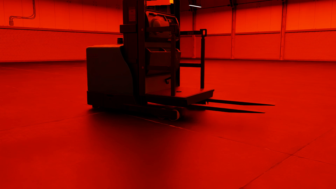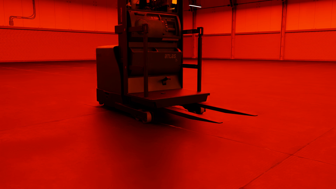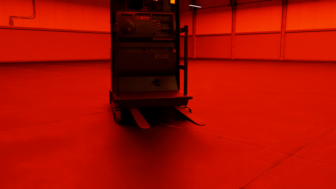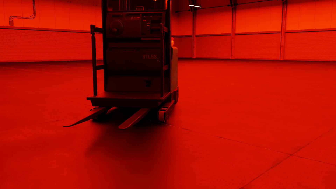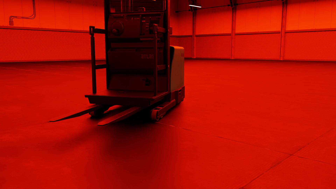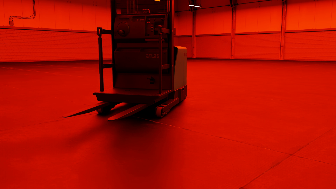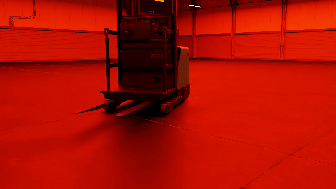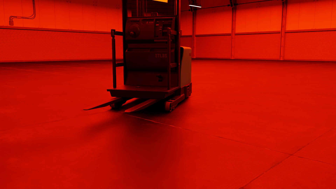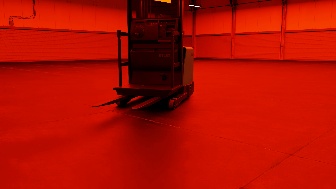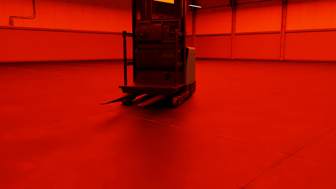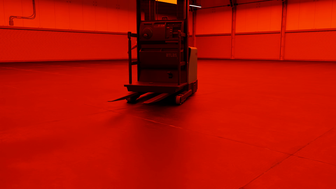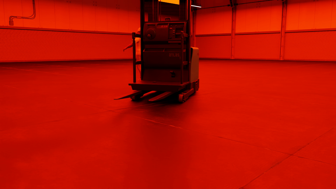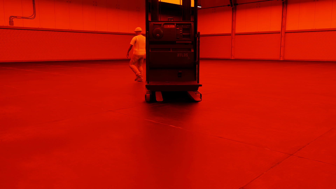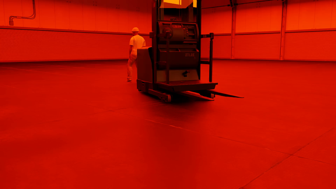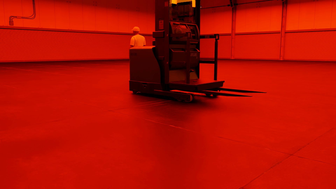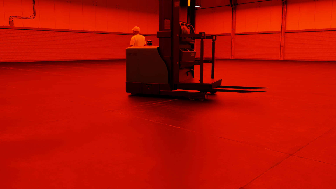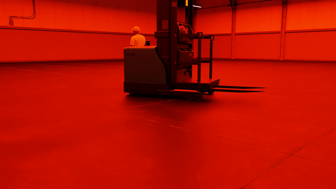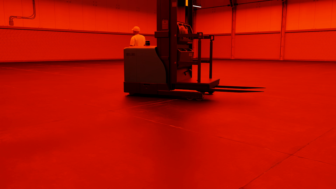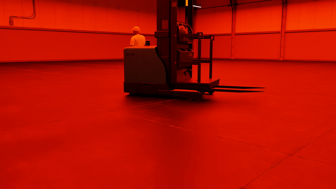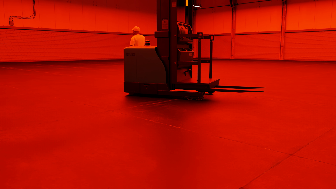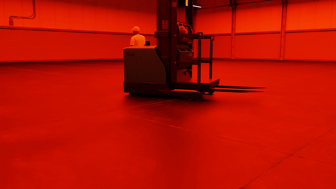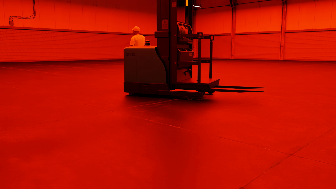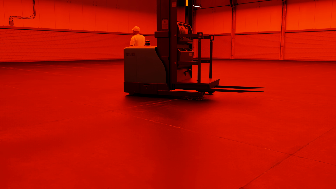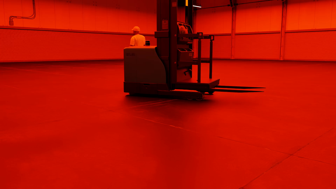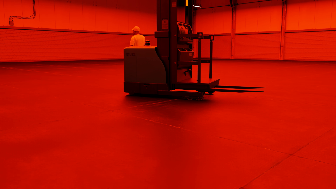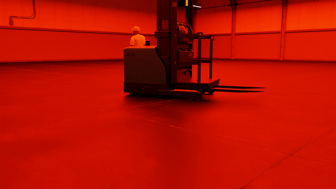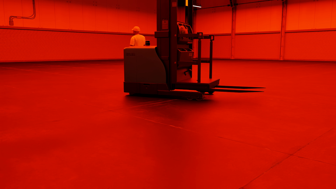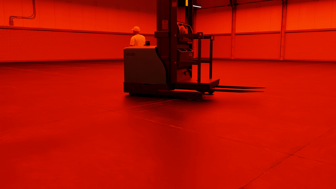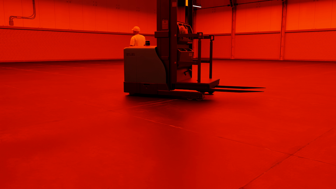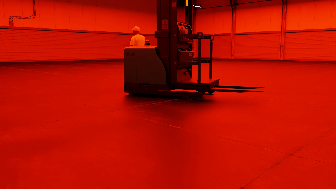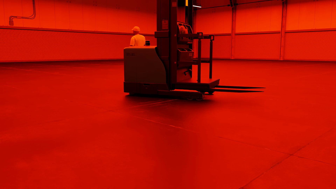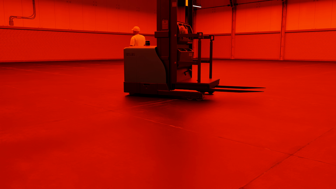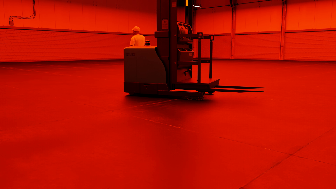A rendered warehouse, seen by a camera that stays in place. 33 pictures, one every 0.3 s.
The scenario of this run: Near miss between a forklift and a person.
